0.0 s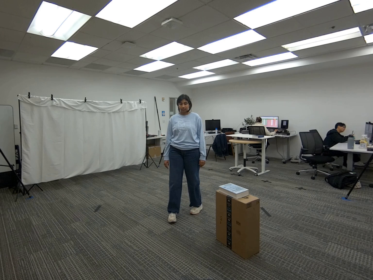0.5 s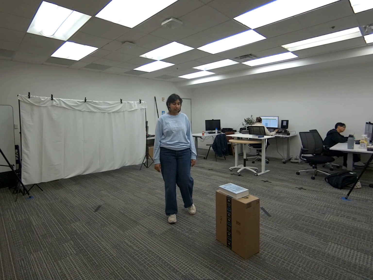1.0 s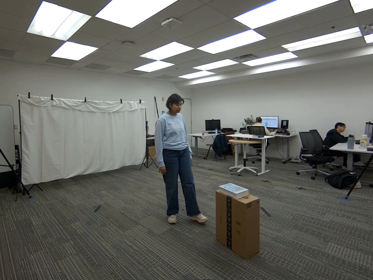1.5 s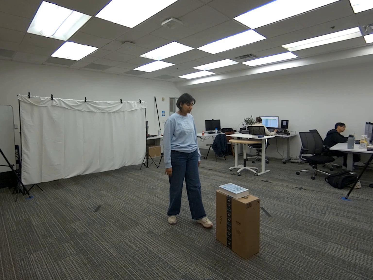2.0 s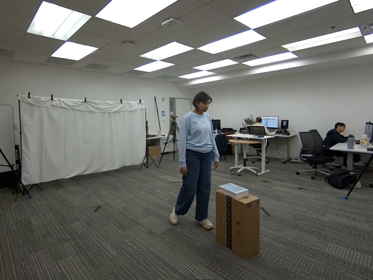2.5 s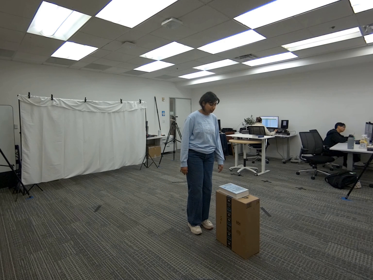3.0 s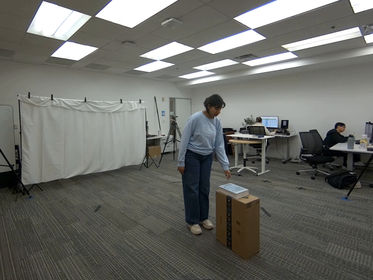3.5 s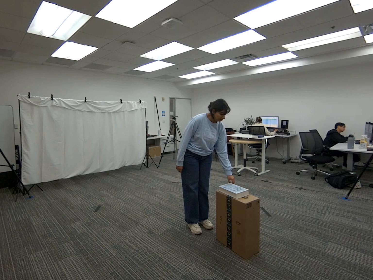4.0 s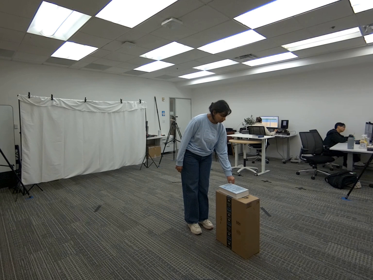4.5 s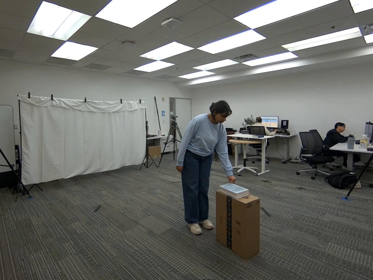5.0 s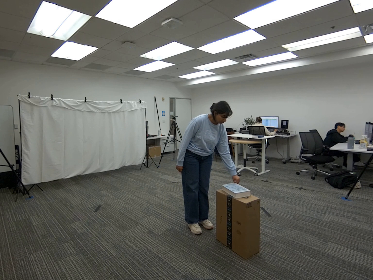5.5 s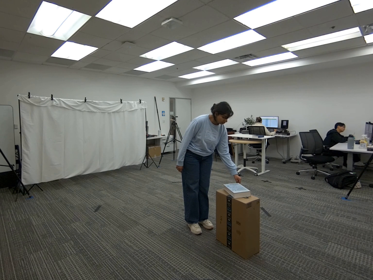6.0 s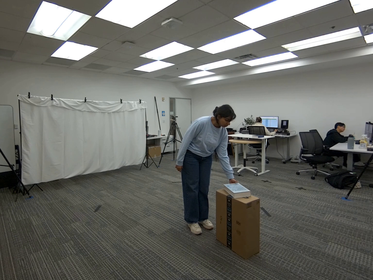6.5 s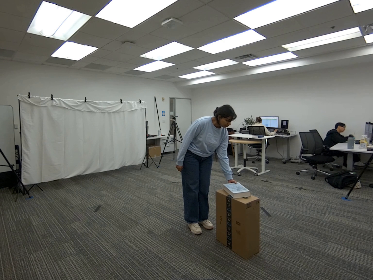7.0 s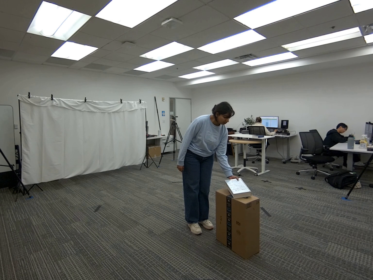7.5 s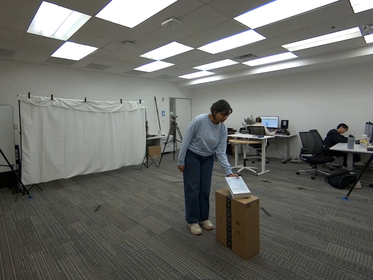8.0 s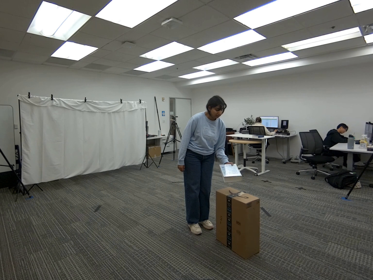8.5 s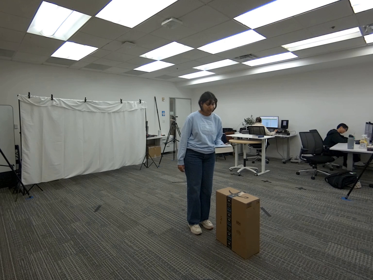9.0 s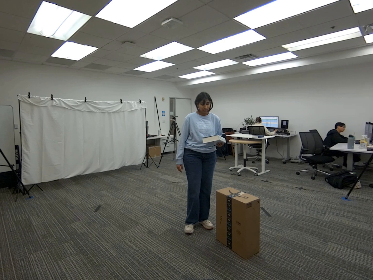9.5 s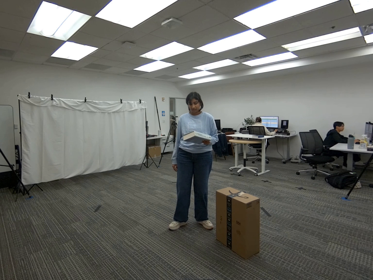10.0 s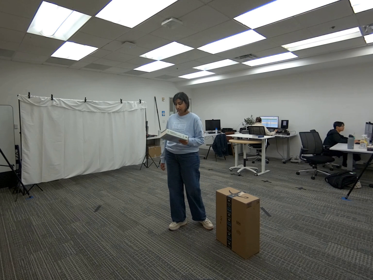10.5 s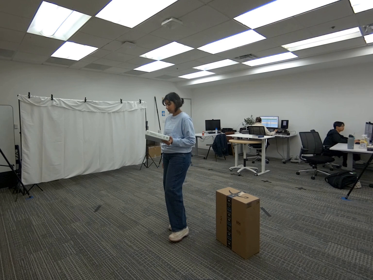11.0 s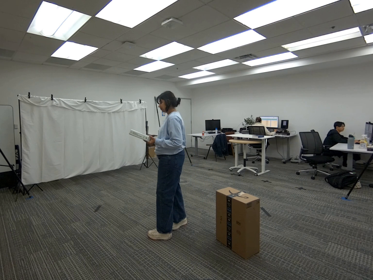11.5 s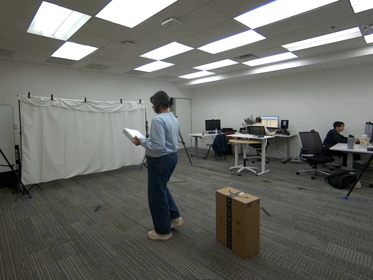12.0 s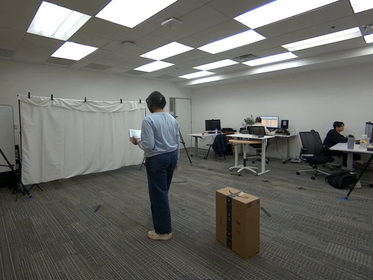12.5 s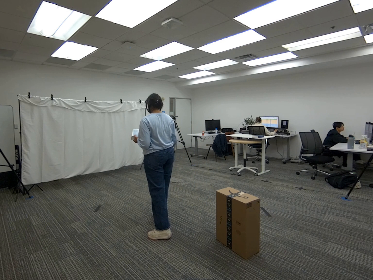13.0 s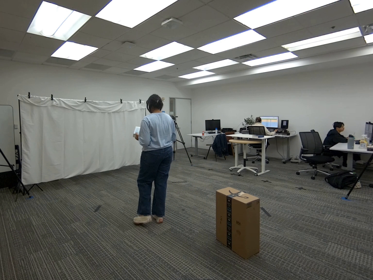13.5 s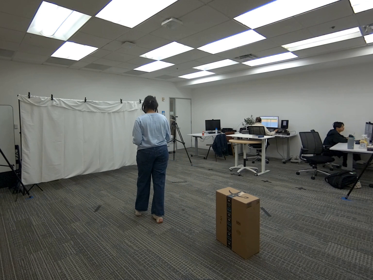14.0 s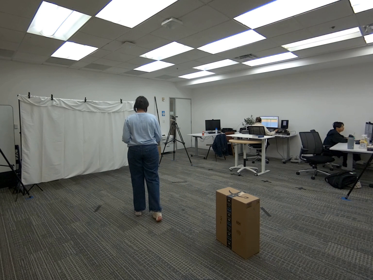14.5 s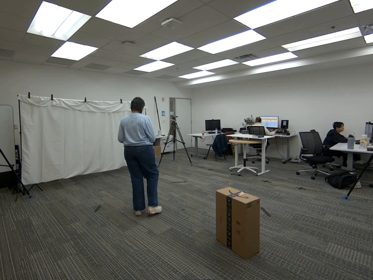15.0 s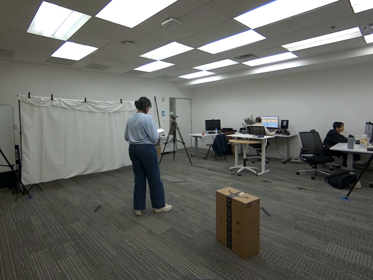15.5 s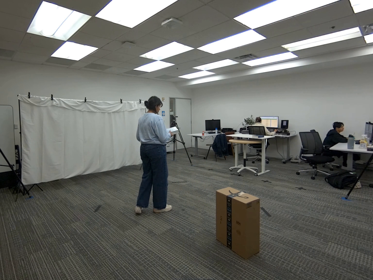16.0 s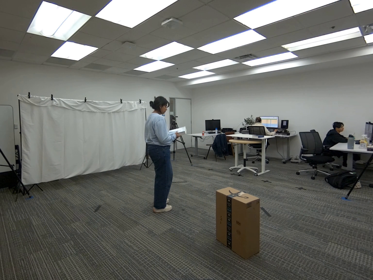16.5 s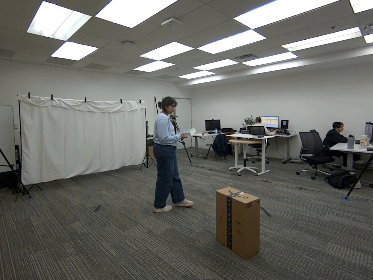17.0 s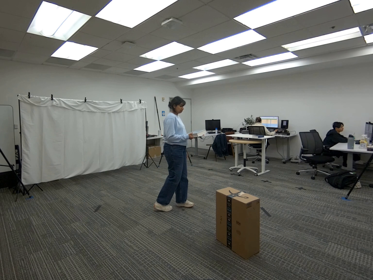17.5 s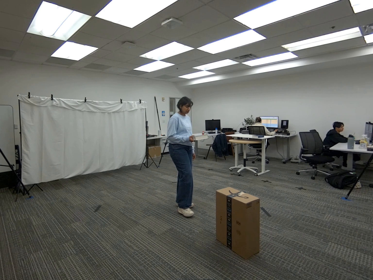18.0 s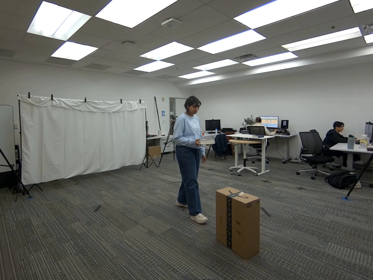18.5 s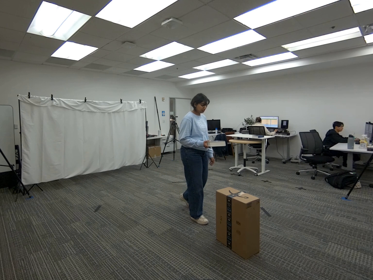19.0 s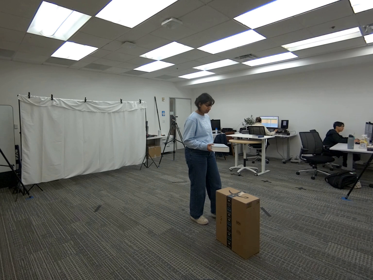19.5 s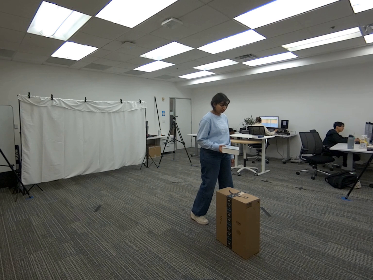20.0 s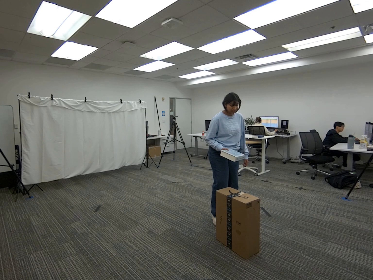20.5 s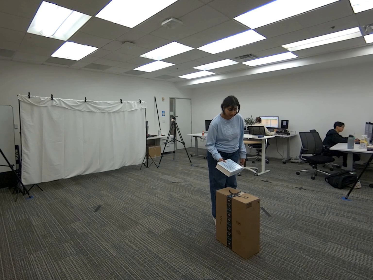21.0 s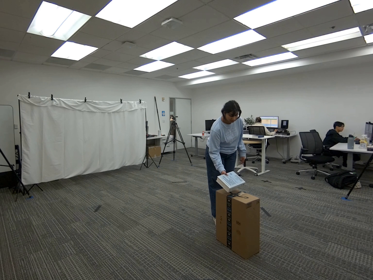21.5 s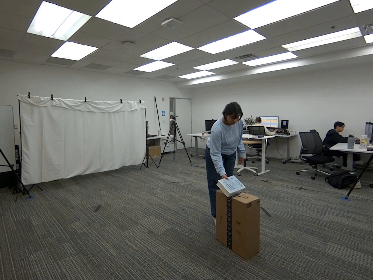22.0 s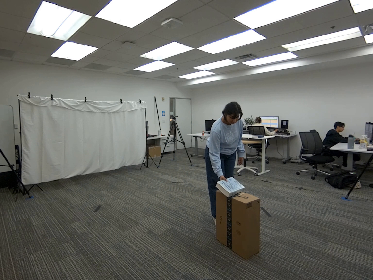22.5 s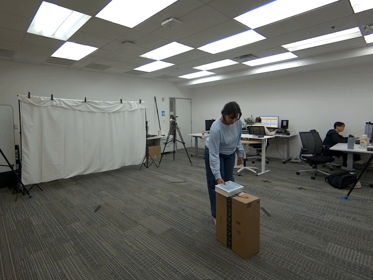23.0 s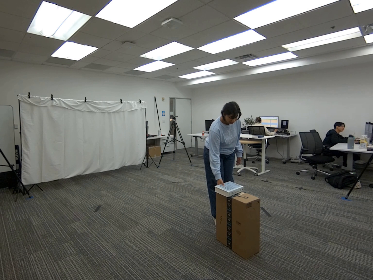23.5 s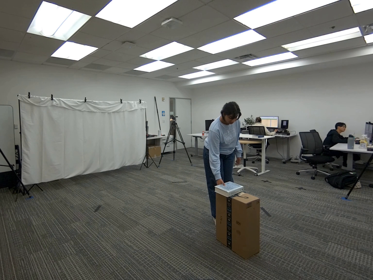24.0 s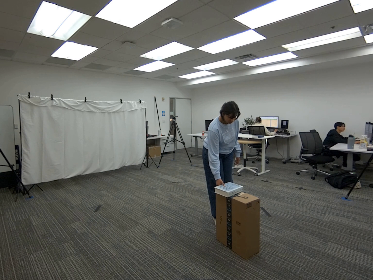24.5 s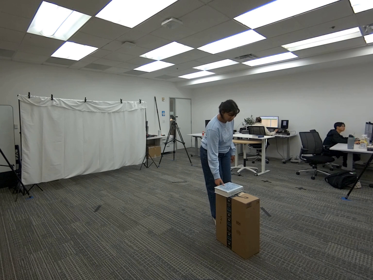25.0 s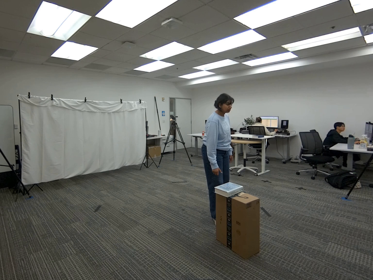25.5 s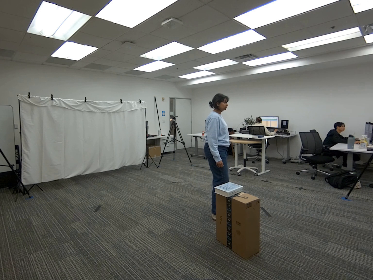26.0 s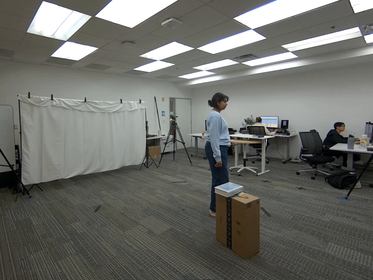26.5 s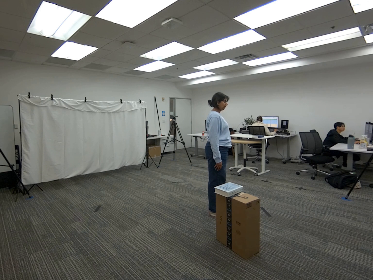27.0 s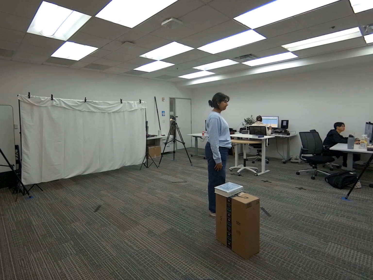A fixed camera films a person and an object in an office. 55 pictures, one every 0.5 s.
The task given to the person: Walk to the light blue book on the big brown cardboard box. Pick up the book with your left hand, transfer it to your right hand, and place it back on top of the box with your right hand.
